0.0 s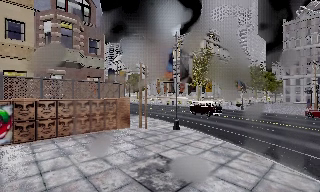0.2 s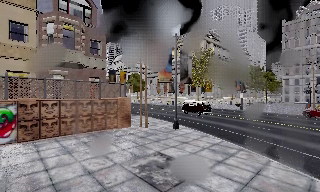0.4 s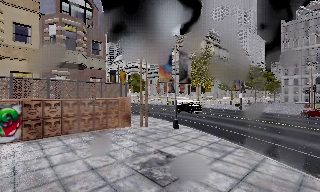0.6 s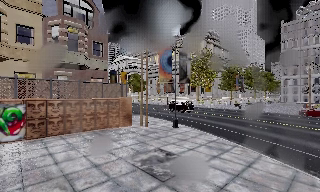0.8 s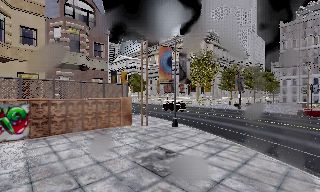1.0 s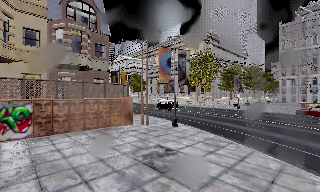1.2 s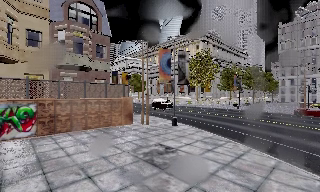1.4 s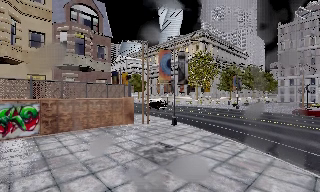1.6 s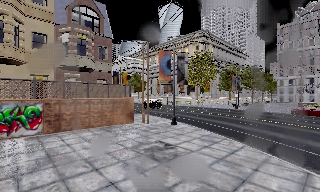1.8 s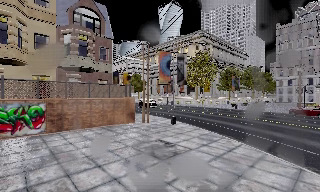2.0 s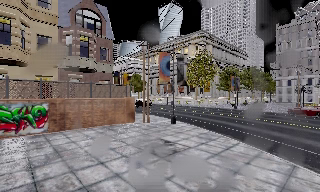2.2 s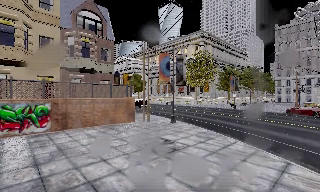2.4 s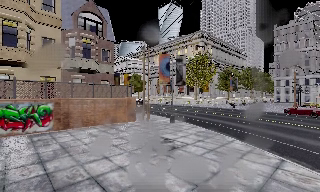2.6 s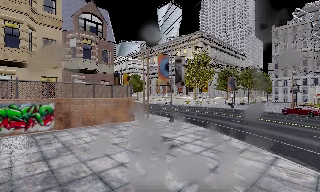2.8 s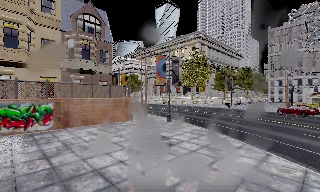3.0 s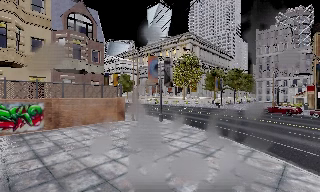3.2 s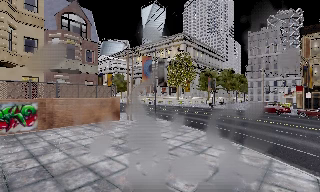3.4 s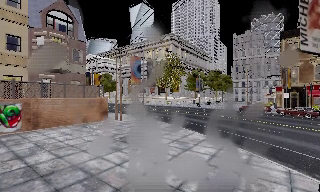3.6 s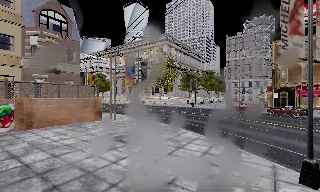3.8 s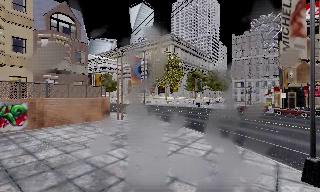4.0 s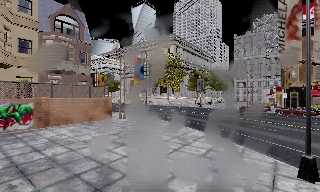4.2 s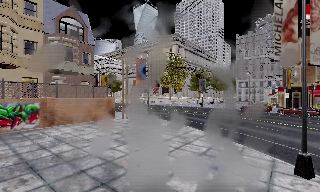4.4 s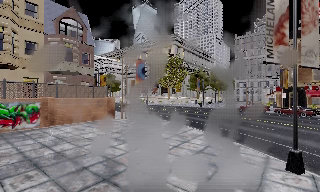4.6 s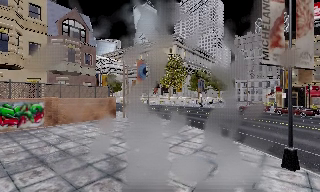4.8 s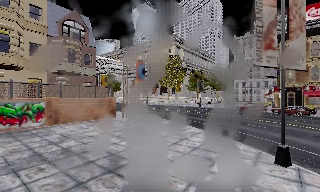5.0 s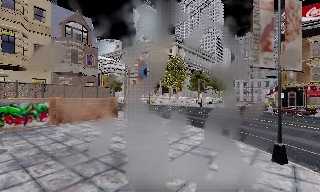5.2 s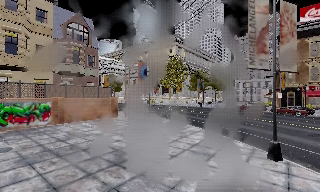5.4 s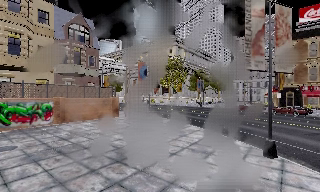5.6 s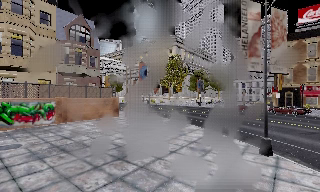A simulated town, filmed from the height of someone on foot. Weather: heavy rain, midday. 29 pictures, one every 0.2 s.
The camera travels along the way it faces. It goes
backward.
0.0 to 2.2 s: The camera travels backward, about 3 m, so what stands in front gets smaller.
2.2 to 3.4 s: The camera swings to its right by about 10 degrees, and the scene slides to the left. It travels backward, about 1.5 m, so what stands in front gets smaller.
3.4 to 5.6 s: The camera travels backward, about 3 m, so what stands in front gets smaller.
The film runs backward here.
